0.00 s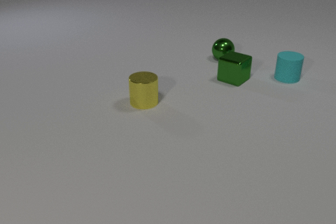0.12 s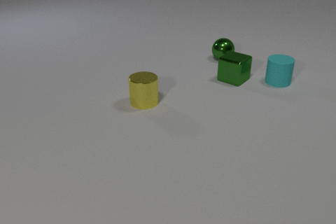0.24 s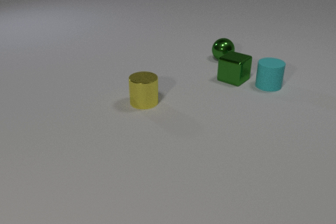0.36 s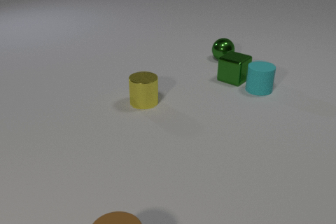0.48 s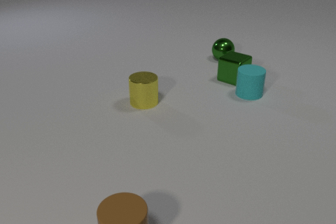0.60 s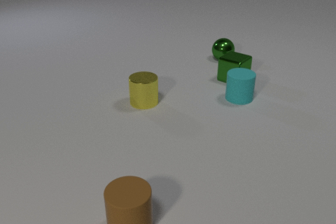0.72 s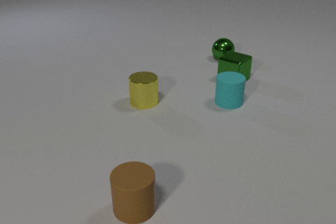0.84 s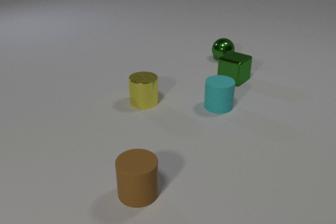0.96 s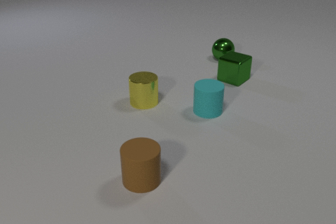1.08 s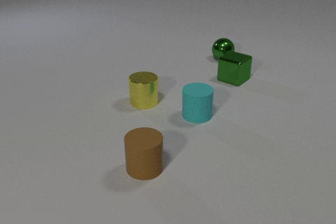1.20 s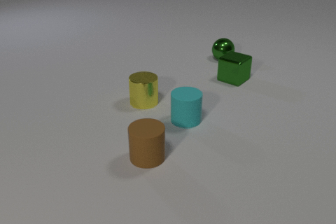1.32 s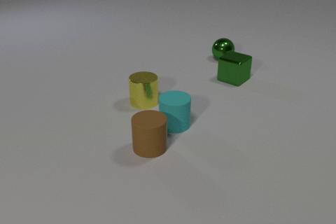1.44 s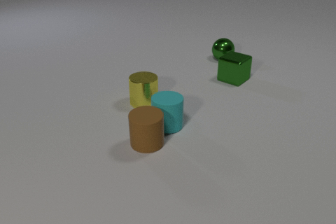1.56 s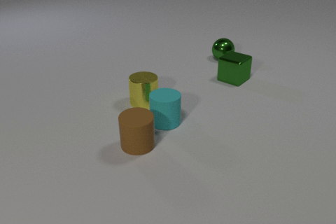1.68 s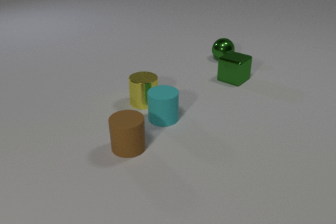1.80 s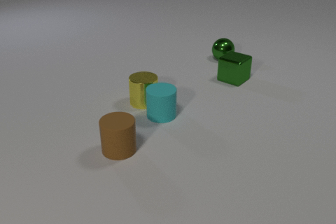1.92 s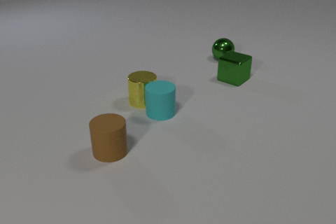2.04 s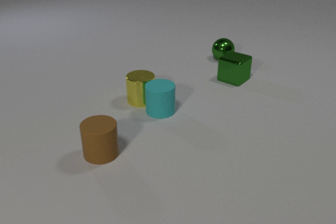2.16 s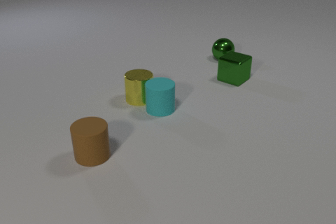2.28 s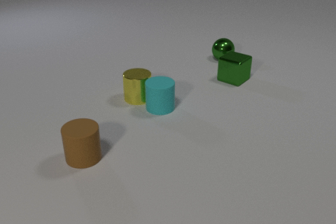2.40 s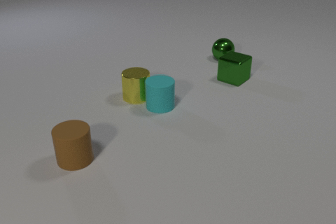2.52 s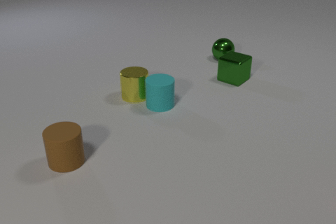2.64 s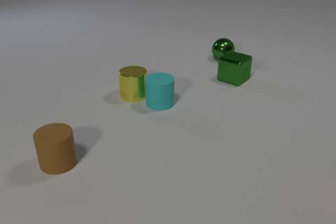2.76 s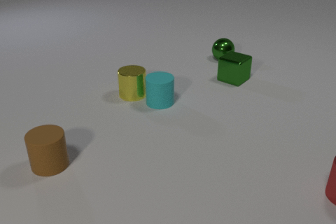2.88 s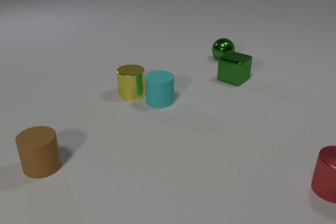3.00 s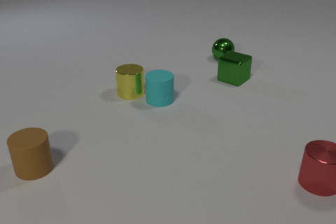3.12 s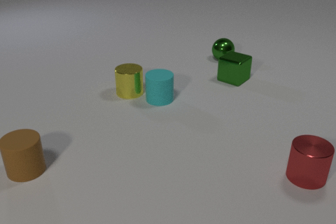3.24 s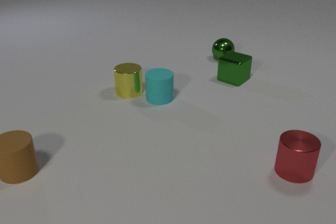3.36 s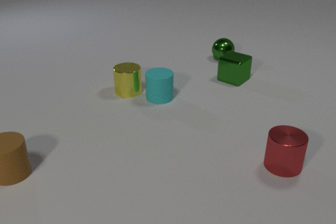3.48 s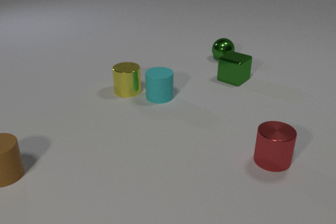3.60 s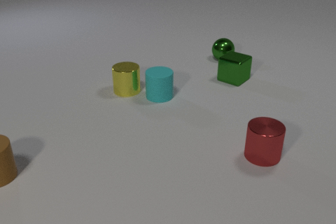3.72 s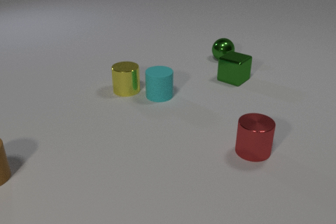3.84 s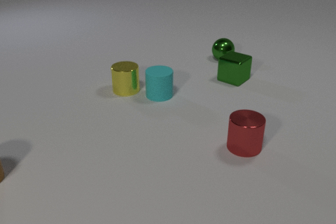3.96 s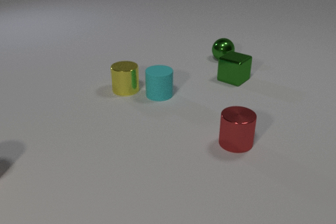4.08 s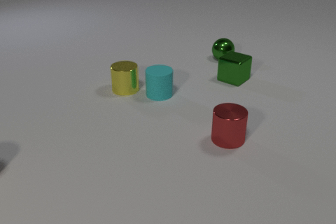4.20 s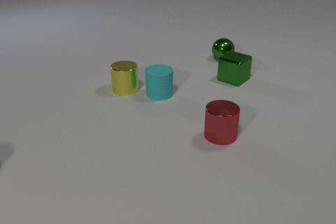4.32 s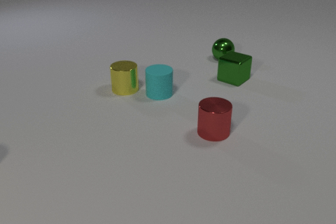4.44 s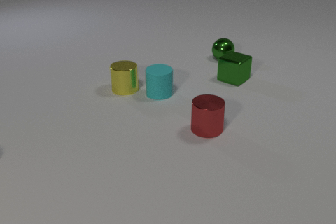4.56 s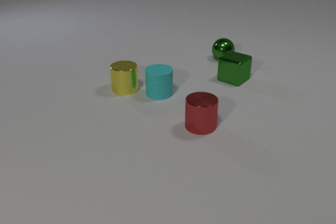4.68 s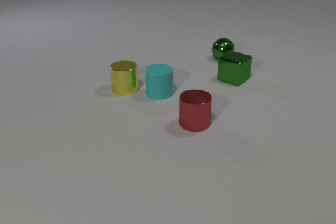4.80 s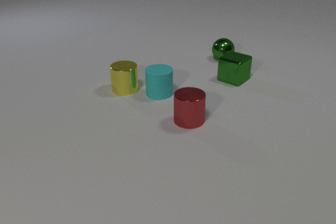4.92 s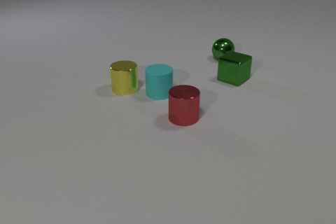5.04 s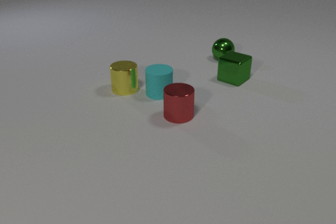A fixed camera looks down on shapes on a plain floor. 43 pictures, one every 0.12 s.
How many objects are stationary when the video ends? 4.
What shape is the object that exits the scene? cylinder.
What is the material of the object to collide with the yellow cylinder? rubber.
0.00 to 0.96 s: The brown rubber cylinder comes in at the bottom edge, slides away from the camera. The cyan rubber cylinder slides toward the camera and to the left.
0.96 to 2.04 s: The brown rubber cylinder slides away from the camera and to the left. The cyan rubber cylinder slides to the left. The brown rubber cylinder and the cyan rubber cylinder collide. The cyan rubber cylinder and the yellow metal cylinder collide.
2.04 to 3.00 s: The brown rubber cylinder slides to the left. The cyan rubber cylinder slides away from the camera. The yellow metal cylinder slides away from the camera and to the left. The red metal cylinder comes in at the right edge, slides to the left.
3.00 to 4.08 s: The brown rubber cylinder slides to the left, leaves at the left edge. The cyan rubber cylinder slides away from the camera. The yellow metal cylinder slides away from the camera. The red metal cylinder slides to the left and away from the camera.
4.08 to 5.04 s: The red metal cylinder slides to the left and away from the camera.
